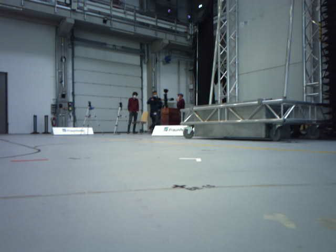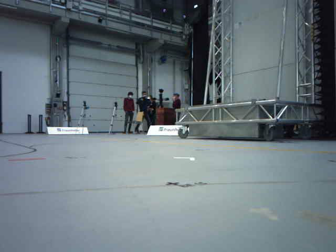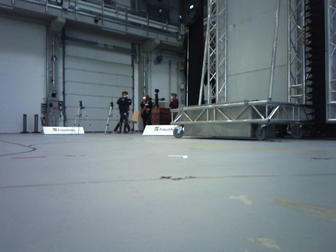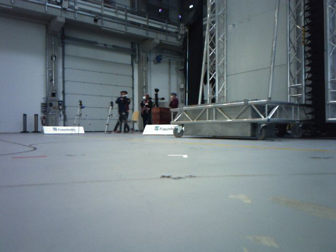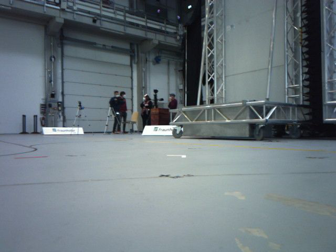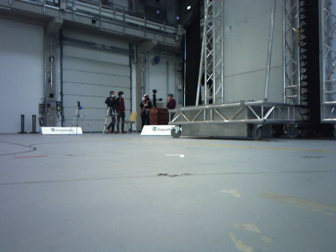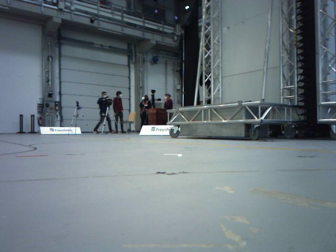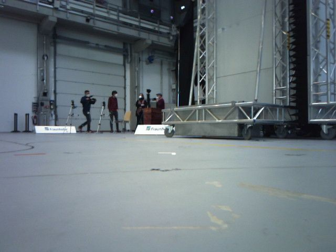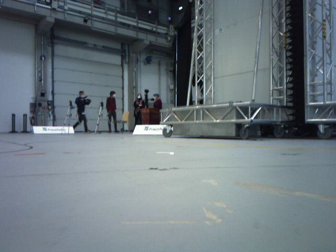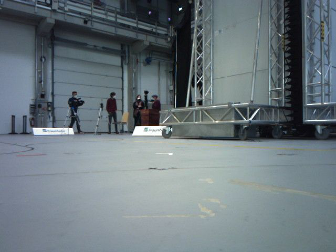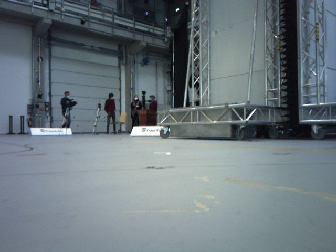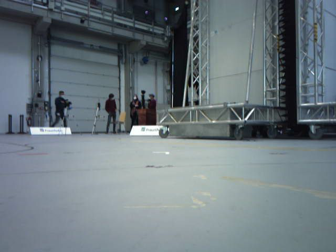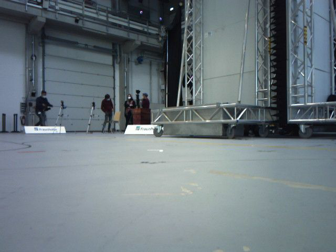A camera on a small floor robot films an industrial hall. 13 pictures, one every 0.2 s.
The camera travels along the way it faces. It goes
backward.
0.0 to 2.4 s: The camera travels backward, about 0.5 m, so what stands in front gets smaller.
The film runs backward here.
